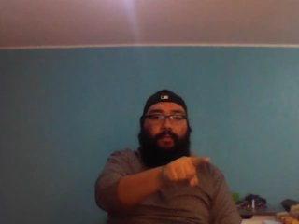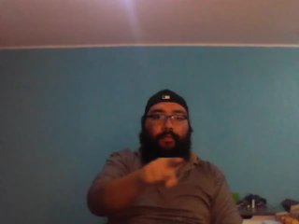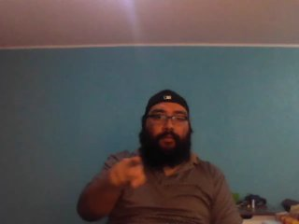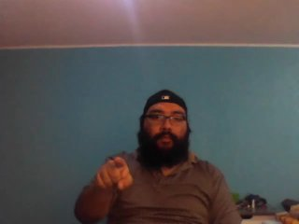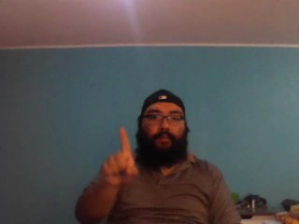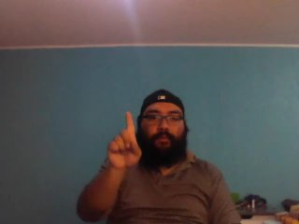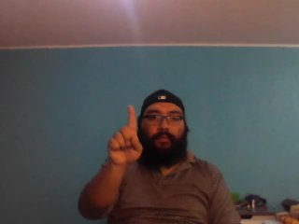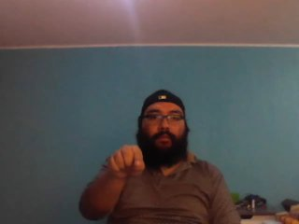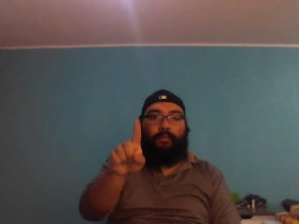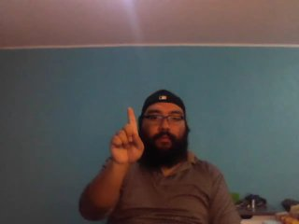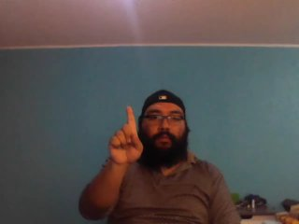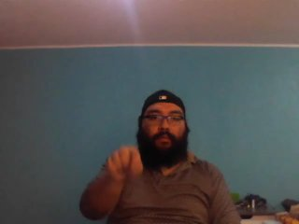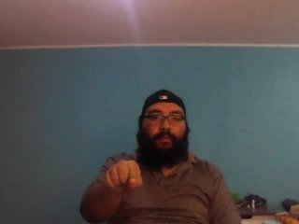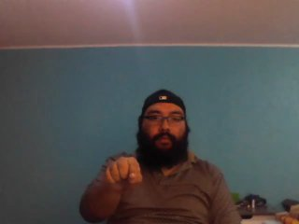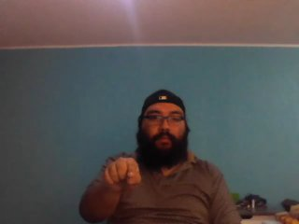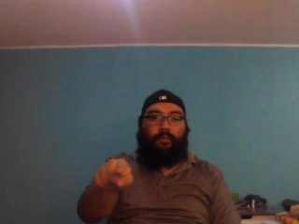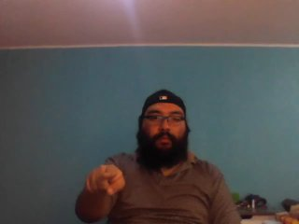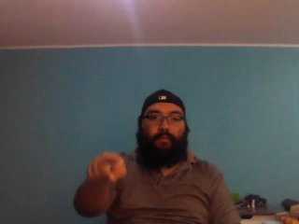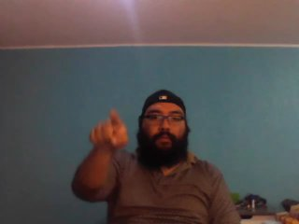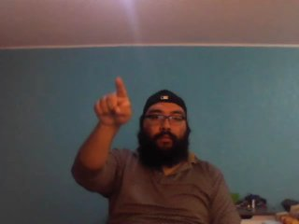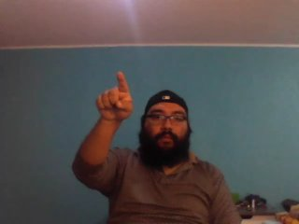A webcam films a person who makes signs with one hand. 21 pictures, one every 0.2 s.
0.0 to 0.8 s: Pointing with one finger.
0.9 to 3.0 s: Double click with one finger.
3.1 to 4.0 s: Pointing with one finger.
